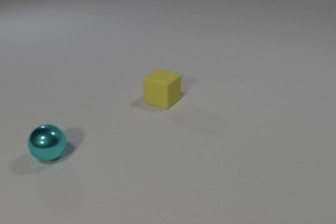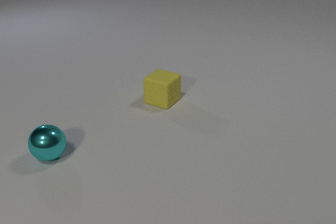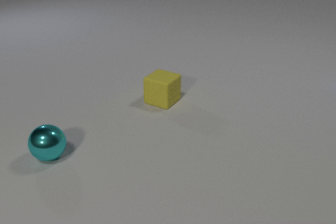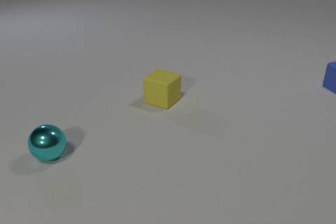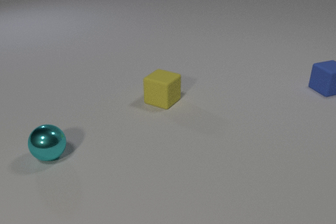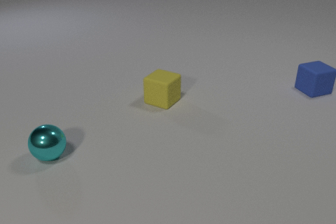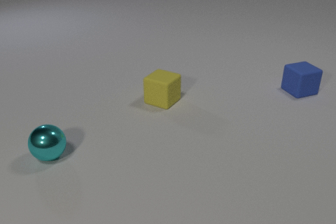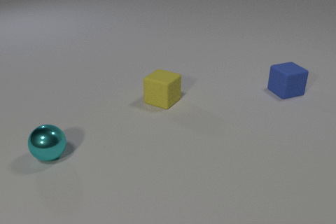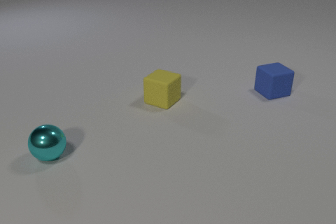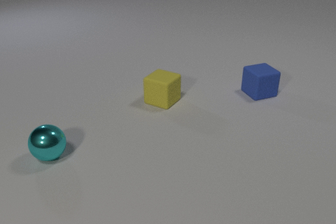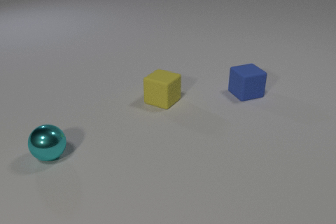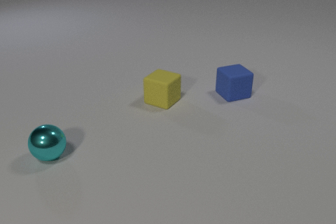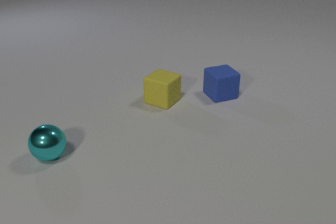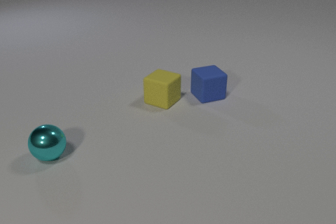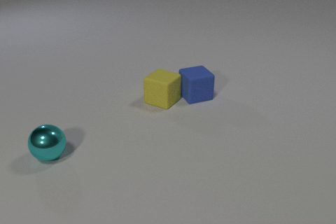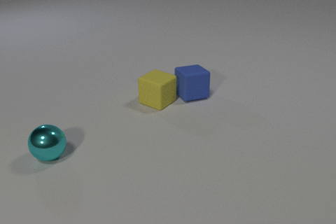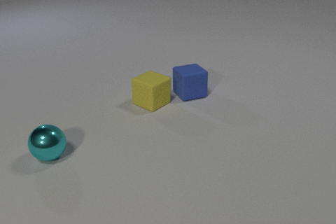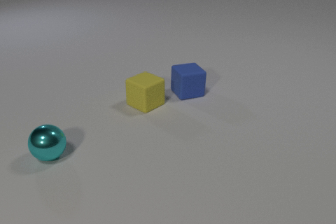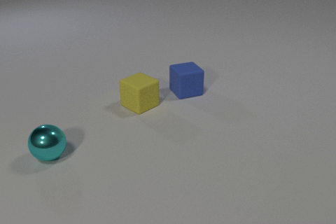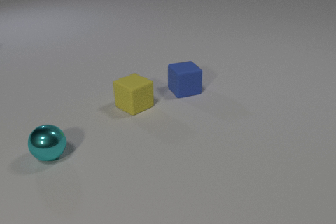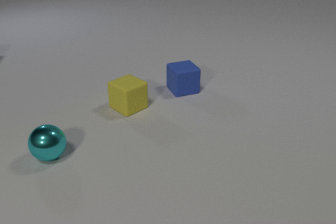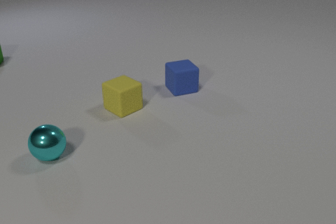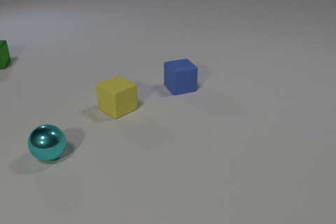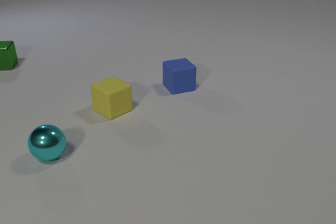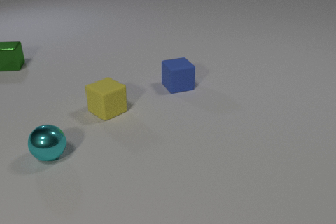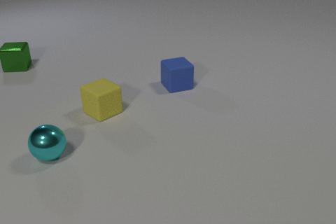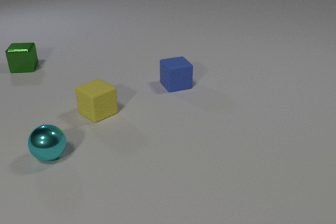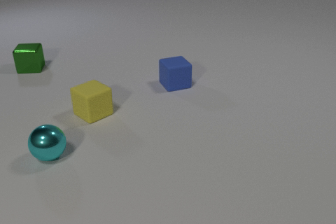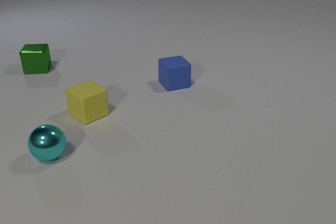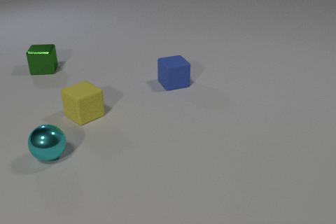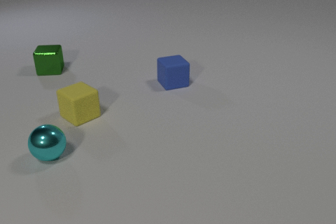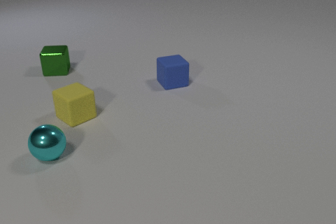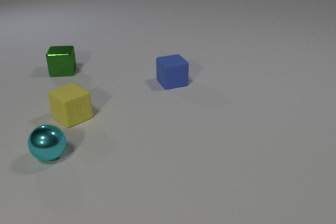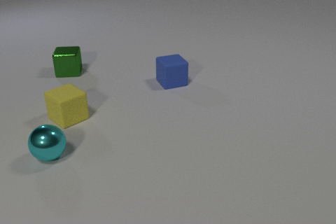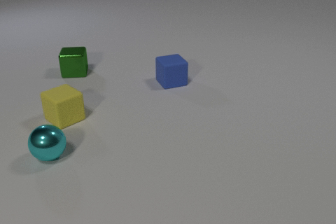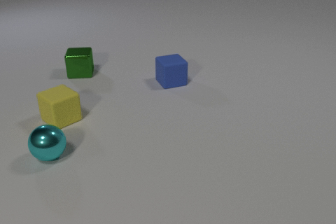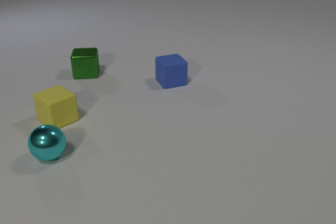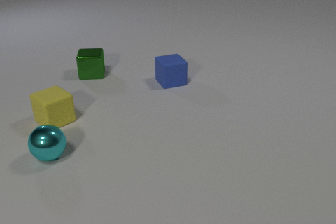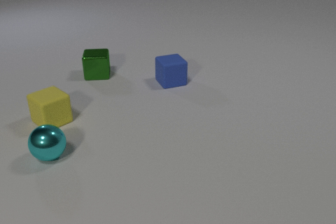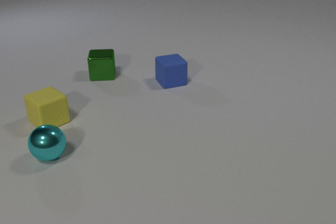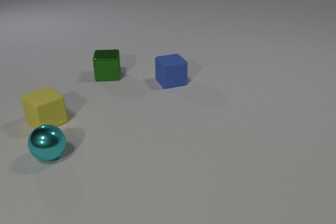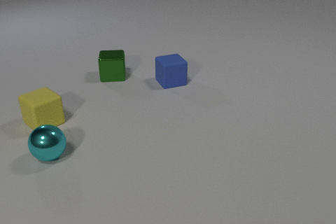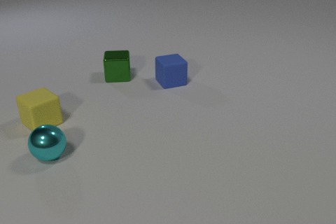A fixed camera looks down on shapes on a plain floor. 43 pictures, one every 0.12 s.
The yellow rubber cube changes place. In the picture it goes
to the left.
The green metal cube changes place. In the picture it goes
to the right.
0.00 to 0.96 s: The blue rubber cube comes in at the right edge, slides to the left and toward the camera.
0.96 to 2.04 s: The blue rubber cube slides to the left. The yellow rubber cube slides to the left. The blue rubber cube and the yellow rubber cube collide.
2.04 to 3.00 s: The blue rubber cube slides away from the camera and to the left. The yellow rubber cube slides to the left. The green metal cube comes in at the left edge, slides to the right and toward the camera.
3.00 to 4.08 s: The blue rubber cube slides away from the camera and to the left. The yellow rubber cube slides to the left. The green metal cube slides to the right and toward the camera.
4.08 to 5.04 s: The yellow rubber cube slides to the left. The green metal cube slides to the right and toward the camera.
What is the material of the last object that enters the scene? metal.
What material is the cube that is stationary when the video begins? rubber.
What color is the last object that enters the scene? green.
